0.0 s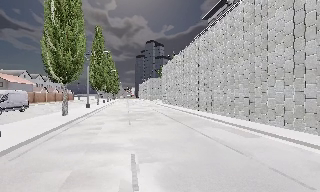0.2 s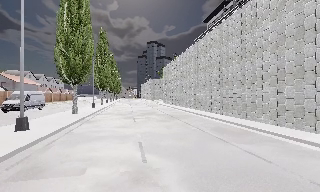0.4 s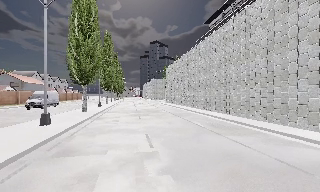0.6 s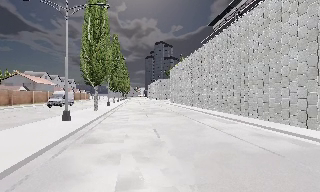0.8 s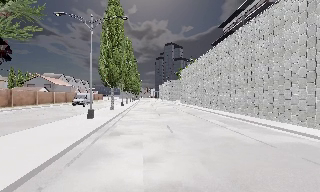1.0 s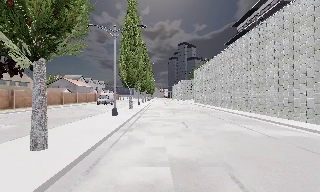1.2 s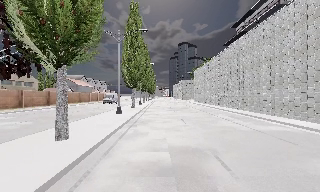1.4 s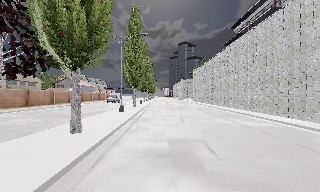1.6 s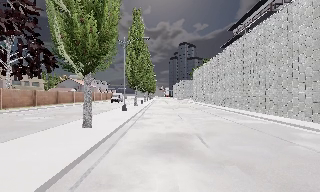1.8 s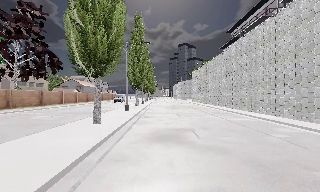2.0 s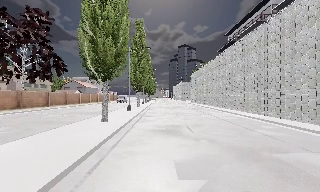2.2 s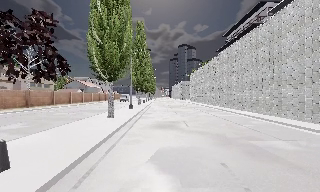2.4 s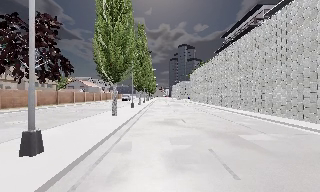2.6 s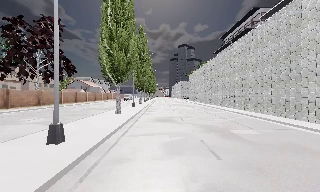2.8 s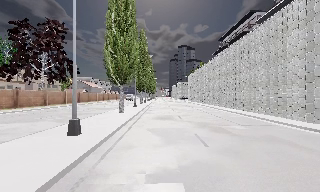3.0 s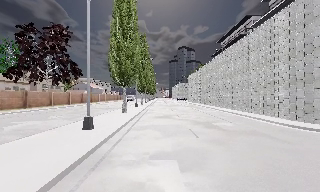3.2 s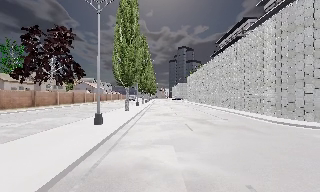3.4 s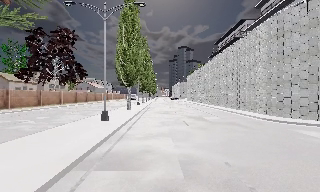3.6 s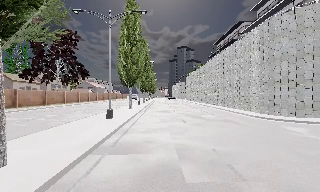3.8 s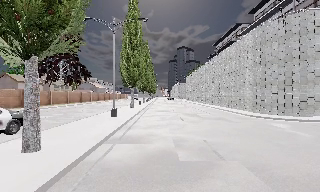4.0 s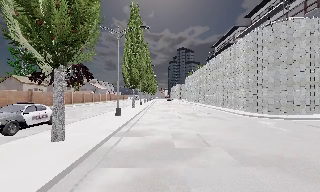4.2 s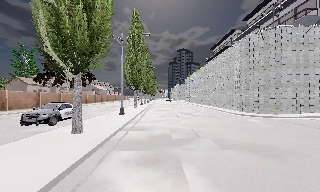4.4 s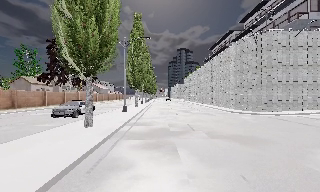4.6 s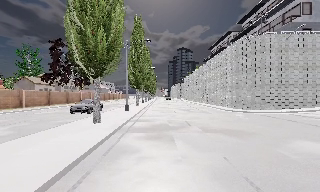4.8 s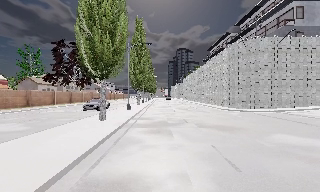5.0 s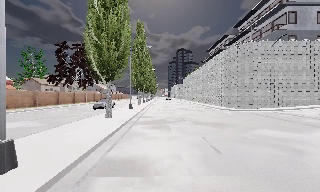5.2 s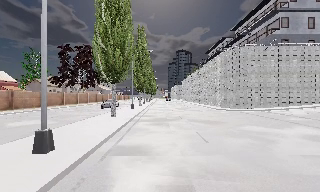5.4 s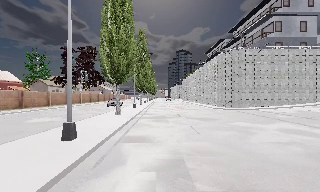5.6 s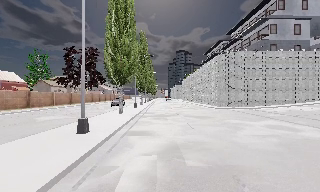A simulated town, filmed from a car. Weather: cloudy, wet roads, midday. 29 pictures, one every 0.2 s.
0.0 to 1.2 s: The camera swings to its left by about 10 degrees, and the scene slides to the right. It travels backward, about 8 m, so what stands in front gets smaller.
1.2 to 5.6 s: The camera travels backward, about 25 m, so what stands in front gets smaller.
The film runs backward here.
